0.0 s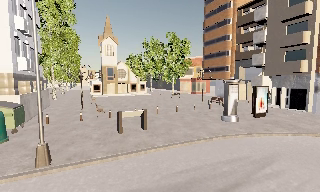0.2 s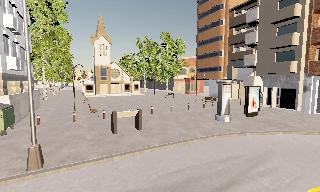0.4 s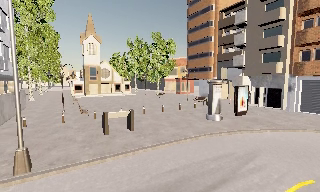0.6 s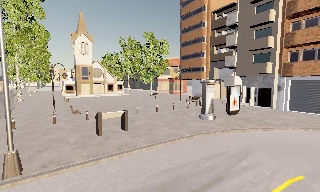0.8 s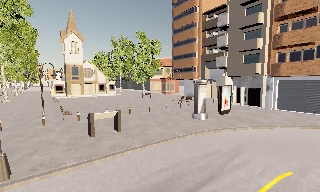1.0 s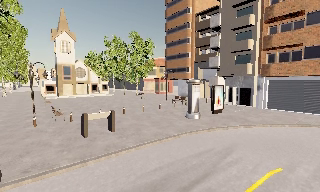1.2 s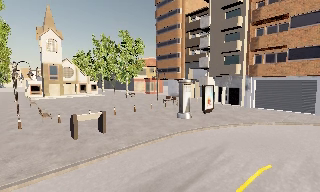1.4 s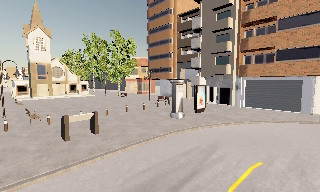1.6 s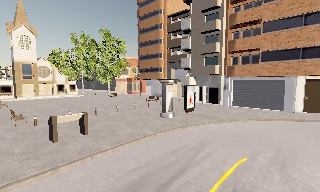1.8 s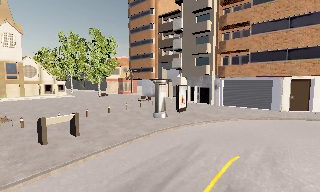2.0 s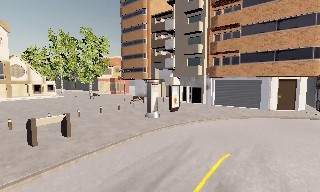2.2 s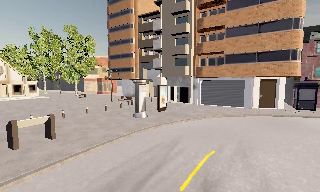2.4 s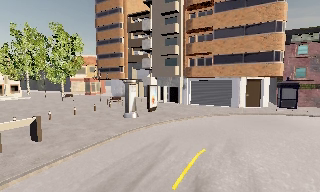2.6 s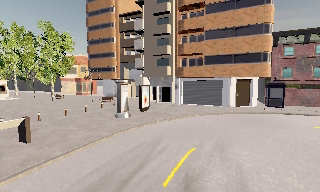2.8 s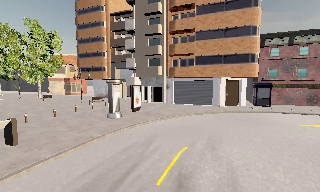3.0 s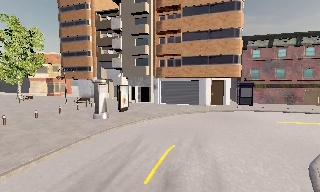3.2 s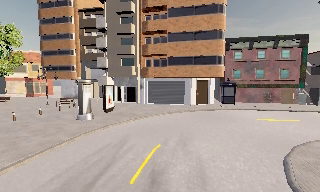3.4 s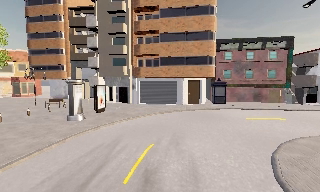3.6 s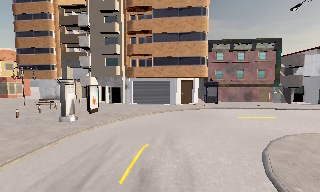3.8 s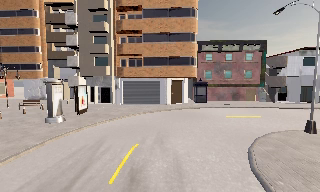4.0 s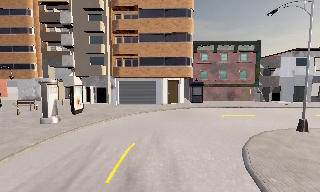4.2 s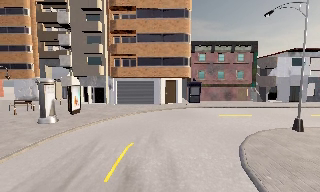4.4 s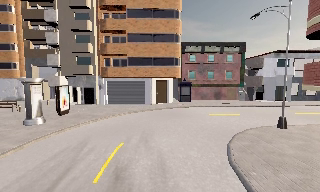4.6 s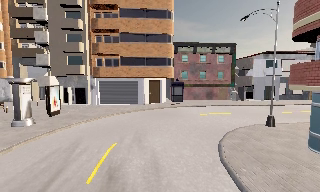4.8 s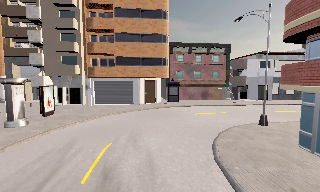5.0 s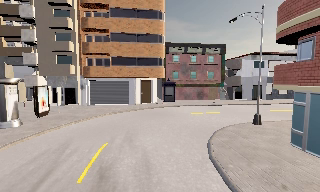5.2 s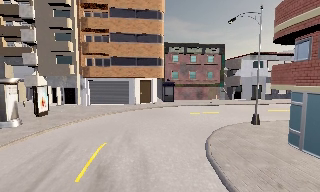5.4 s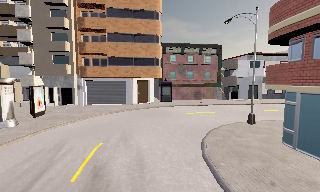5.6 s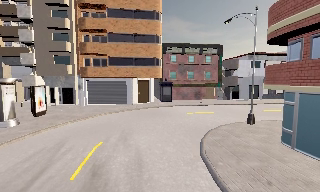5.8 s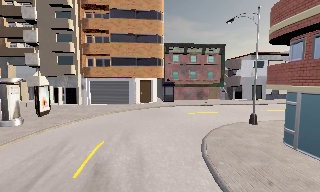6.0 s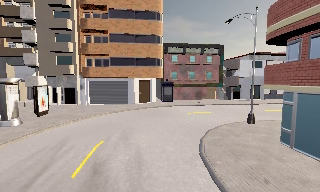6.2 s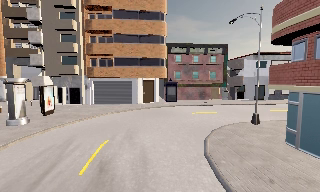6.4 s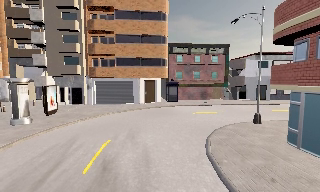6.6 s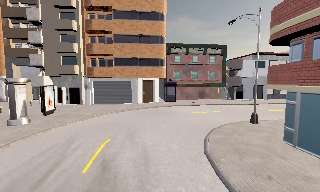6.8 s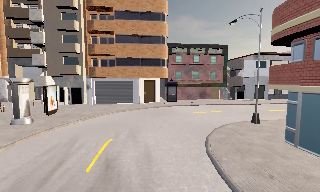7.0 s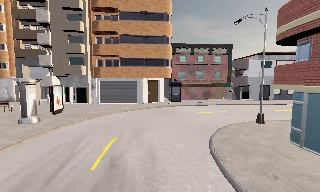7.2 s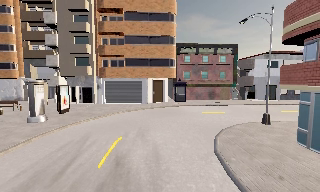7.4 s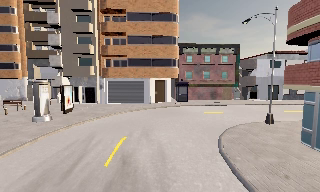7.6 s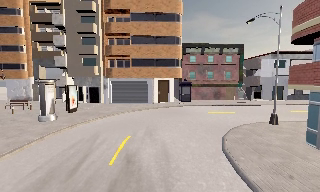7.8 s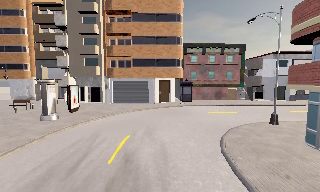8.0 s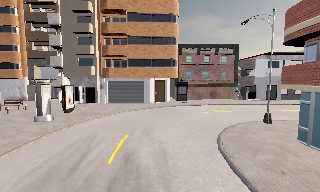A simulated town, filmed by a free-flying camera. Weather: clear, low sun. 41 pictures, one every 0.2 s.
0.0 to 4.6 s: The camera pans to its right, which is clockwise from overhead, by about 70 degrees. It travels backward and to its left, about 1 m.
4.6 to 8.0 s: The camera travels backward, about 1 m, so what stands in front gets smaller.
The film runs backward here.
